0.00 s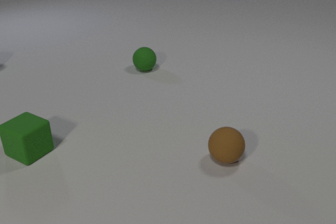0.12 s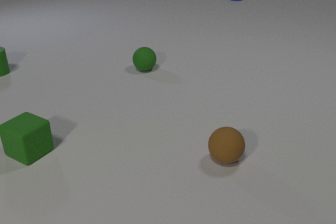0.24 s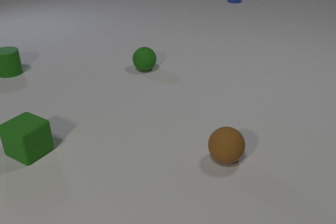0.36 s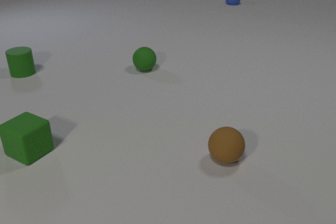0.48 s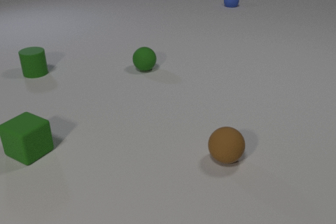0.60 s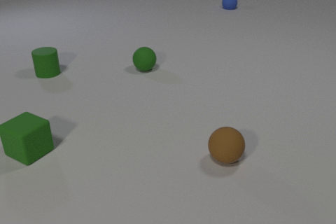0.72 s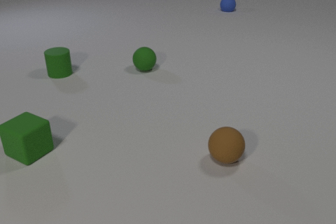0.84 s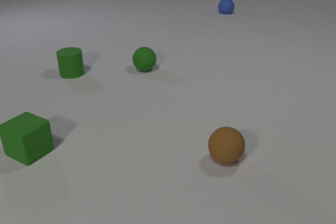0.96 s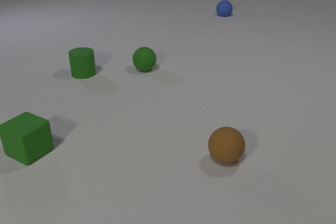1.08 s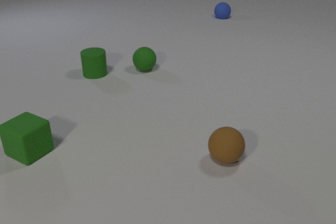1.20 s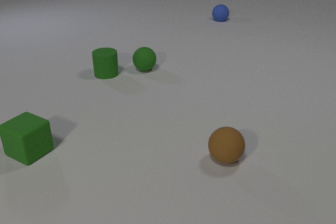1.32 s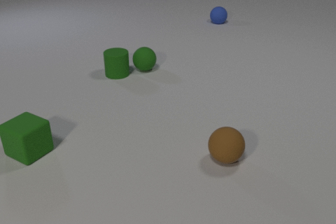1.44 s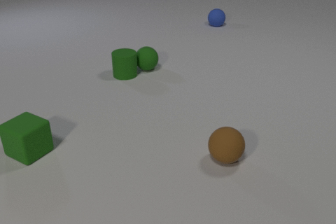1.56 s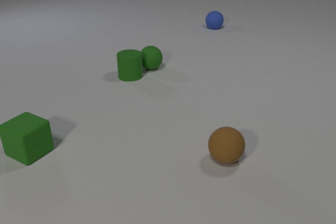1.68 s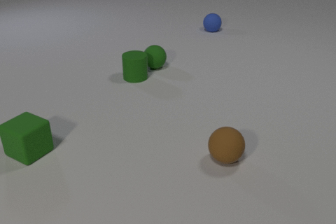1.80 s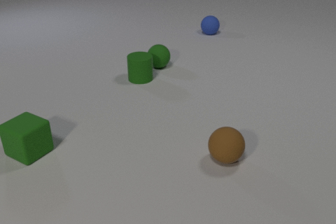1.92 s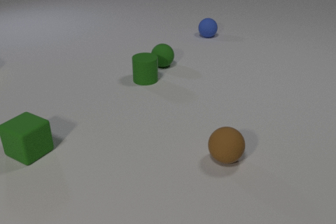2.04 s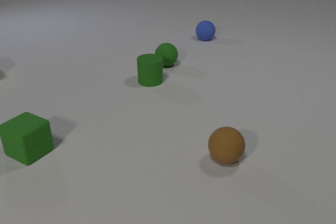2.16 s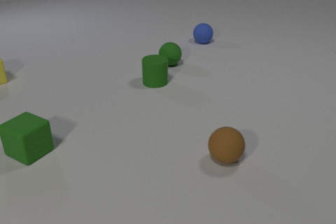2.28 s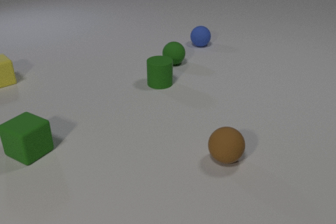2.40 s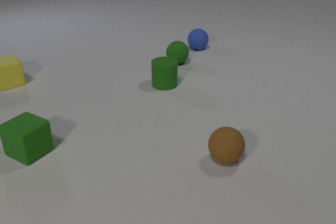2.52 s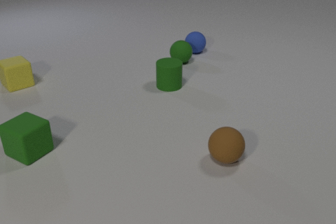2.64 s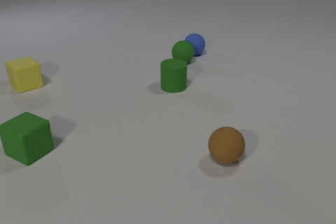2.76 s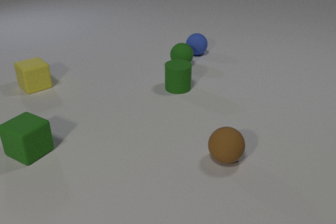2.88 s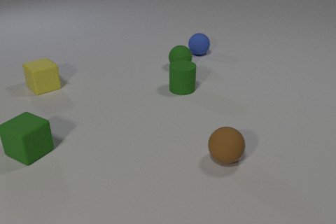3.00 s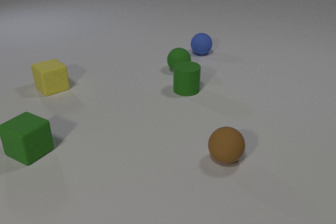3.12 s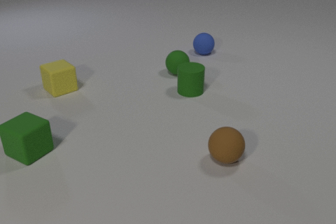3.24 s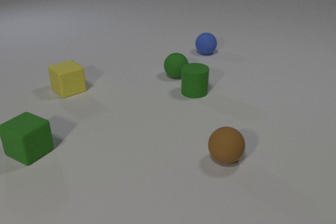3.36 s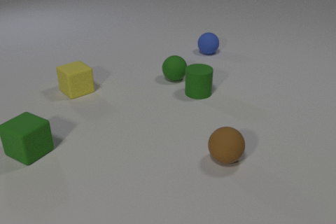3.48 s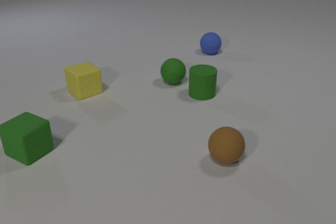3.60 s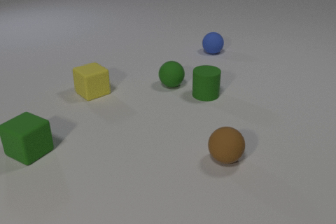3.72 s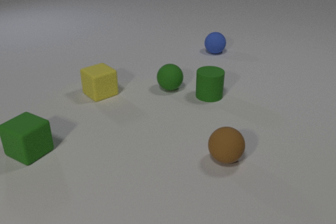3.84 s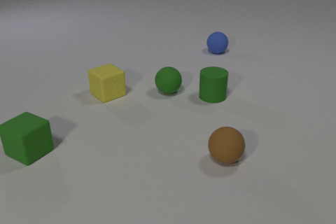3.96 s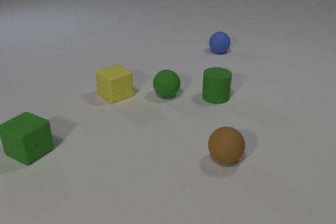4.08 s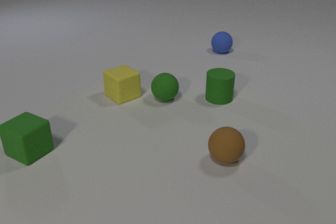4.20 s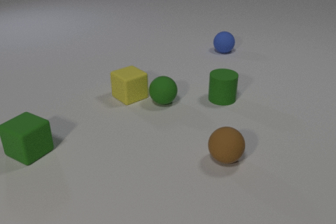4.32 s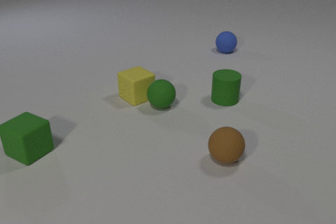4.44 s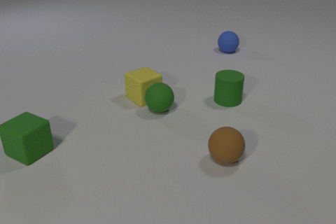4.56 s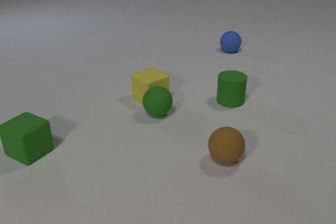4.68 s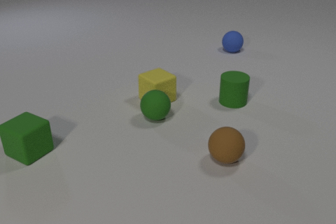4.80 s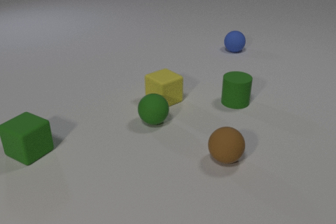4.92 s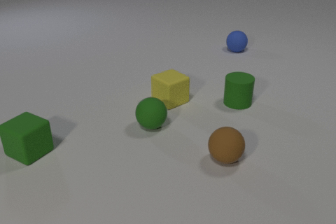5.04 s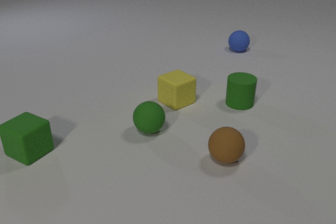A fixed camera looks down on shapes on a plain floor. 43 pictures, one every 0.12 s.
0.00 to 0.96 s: The green rubber cylinder comes in at the left edge, slides to the right. The blue rubber sphere rolls toward the camera.
0.96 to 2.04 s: The green rubber cylinder slides to the right and toward the camera. The green rubber sphere rolls to the right and away from the camera. The blue rubber sphere rolls toward the camera. The green rubber cylinder and the green rubber sphere collide.
2.04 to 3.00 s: The green rubber cylinder slides to the right and toward the camera. The green rubber sphere rolls toward the camera and to the right. The blue rubber sphere rolls toward the camera. The yellow rubber cube comes in at the left edge, slides to the right and toward the camera. The green rubber sphere and the blue rubber sphere collide.
3.00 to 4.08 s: The green rubber cylinder slides to the right and toward the camera. The green rubber sphere rolls toward the camera. The blue rubber sphere rolls to the right. The yellow rubber cube slides to the right and toward the camera.
4.08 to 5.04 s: The green rubber cylinder slides to the right. The green rubber sphere rolls toward the camera. The blue rubber sphere rolls to the right. The yellow rubber cube slides to the right. The green rubber sphere and the yellow rubber cube collide.
What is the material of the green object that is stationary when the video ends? rubber.
What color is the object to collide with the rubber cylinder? green.
Are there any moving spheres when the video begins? yes.
